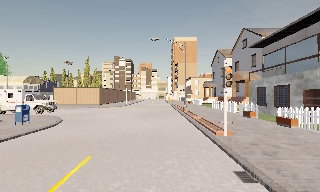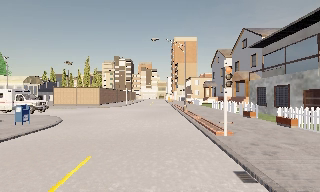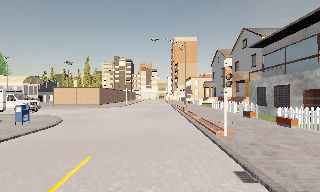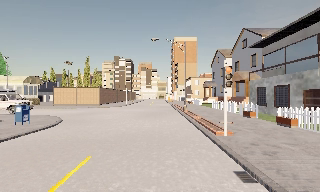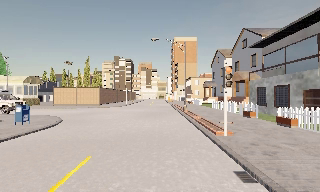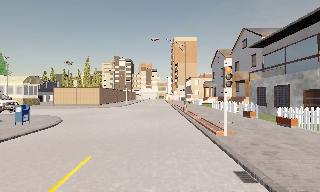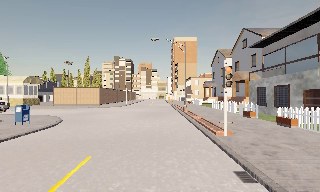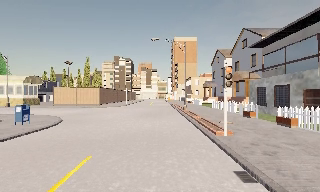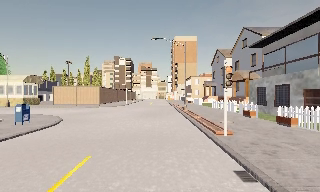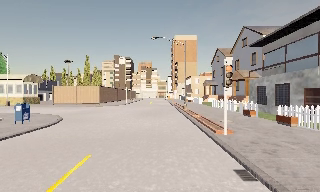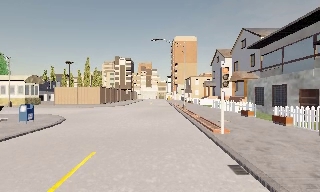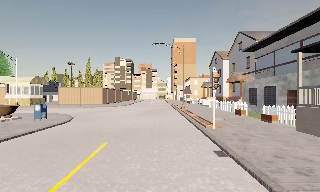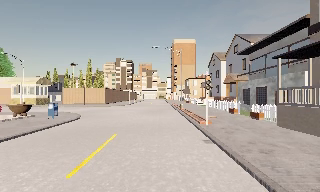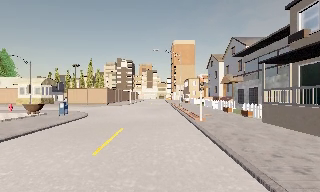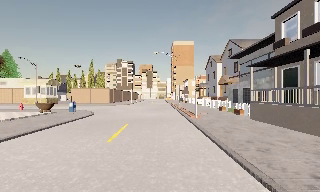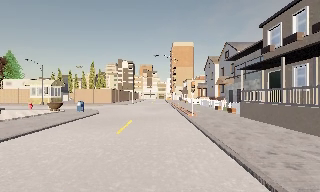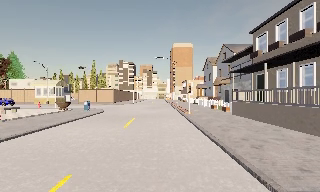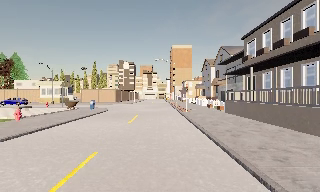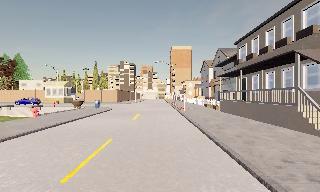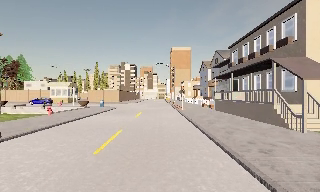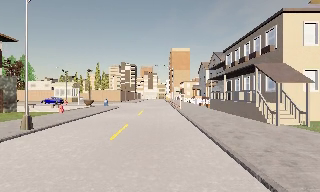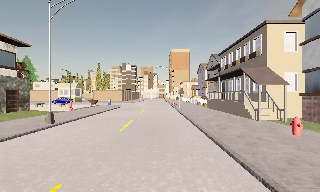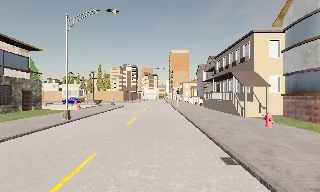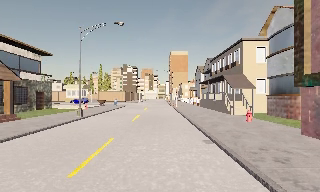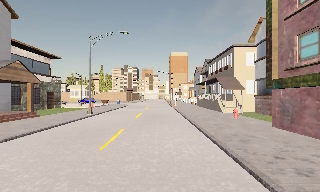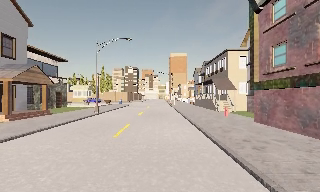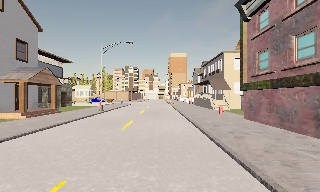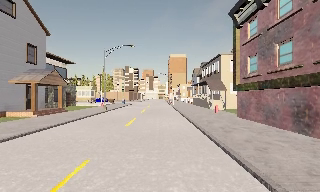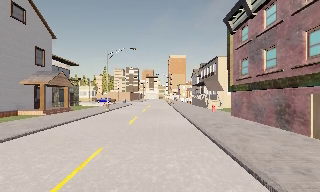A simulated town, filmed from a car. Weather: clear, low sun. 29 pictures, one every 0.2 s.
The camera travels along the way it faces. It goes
backward.
0.0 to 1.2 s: The camera keeps its place and its aim.
1.2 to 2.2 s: The camera travels backward, about 1.5 m, so what stands in front gets smaller. It gains speed.
2.2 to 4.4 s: The camera travels backward, about 16 m, so what stands in front gets smaller.
4.4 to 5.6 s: The camera travels backward, about 9 m, so what stands in front gets smaller. It loses speed.
The film runs backward here.
